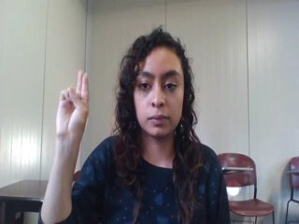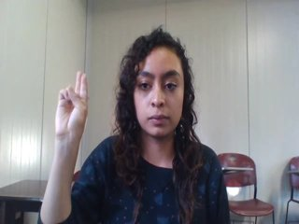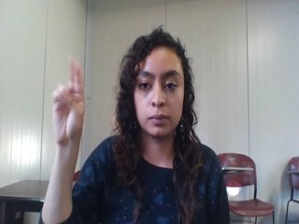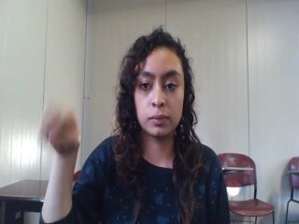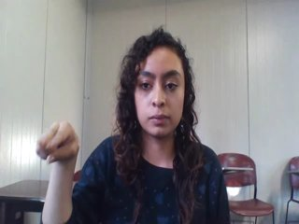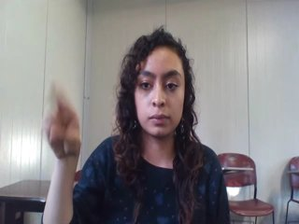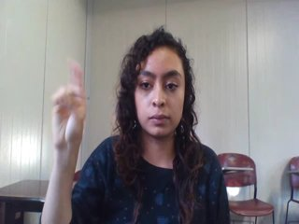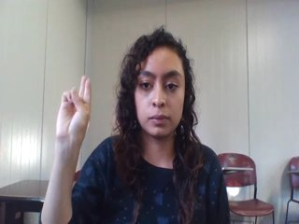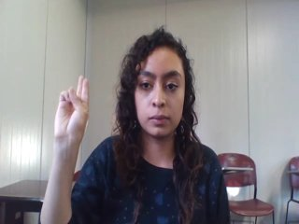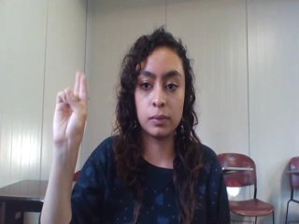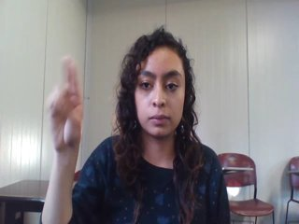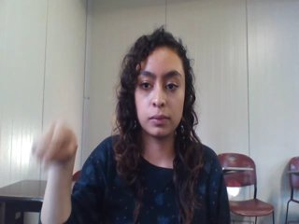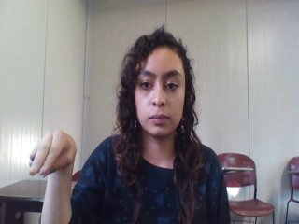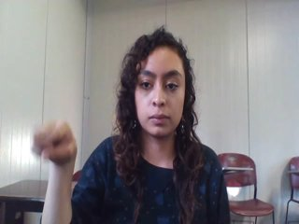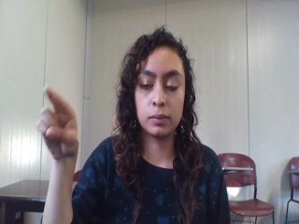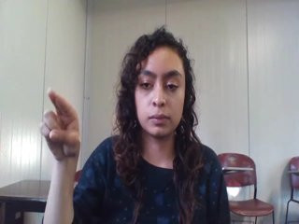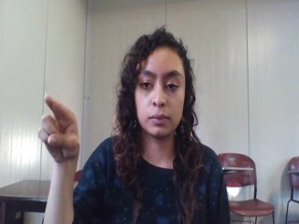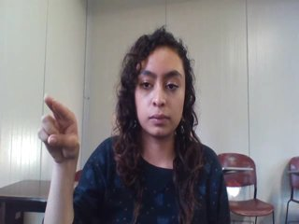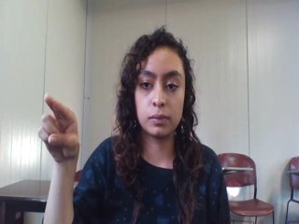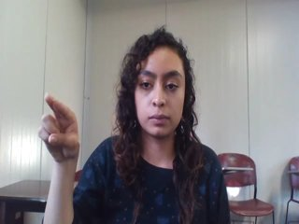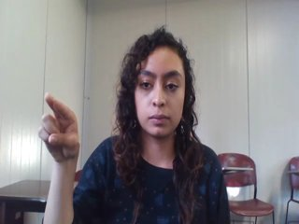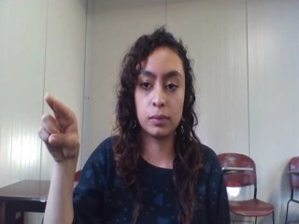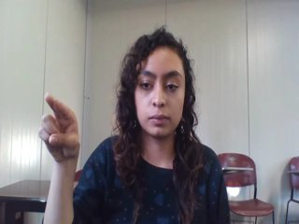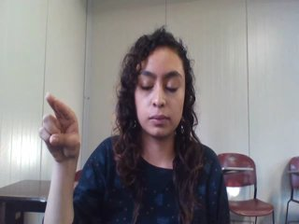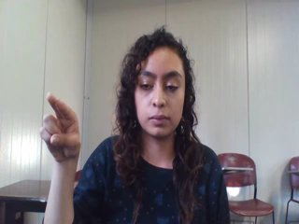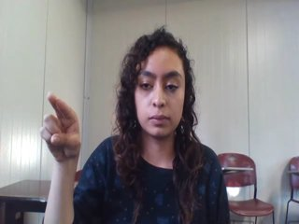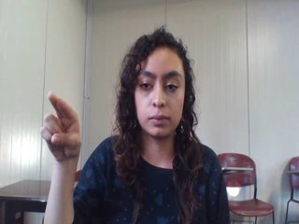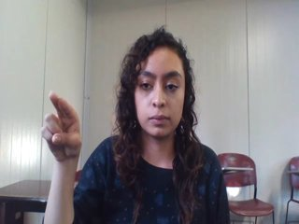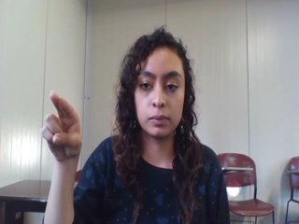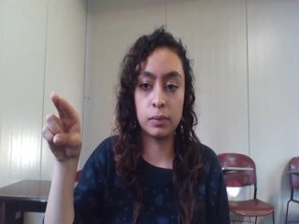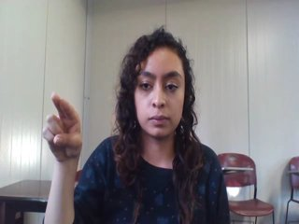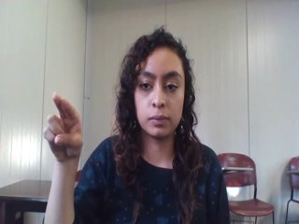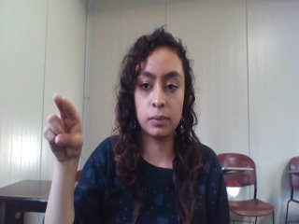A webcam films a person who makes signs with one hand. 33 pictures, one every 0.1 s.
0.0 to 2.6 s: Double click with two fingers.
2.7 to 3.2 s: Pointing with two fingers.
